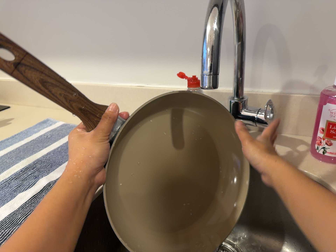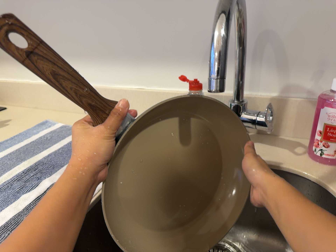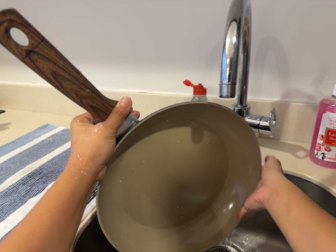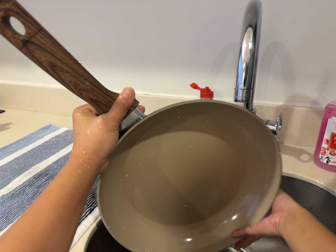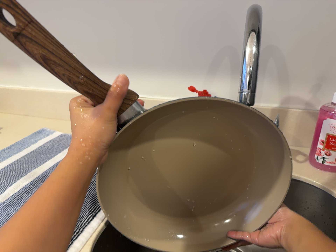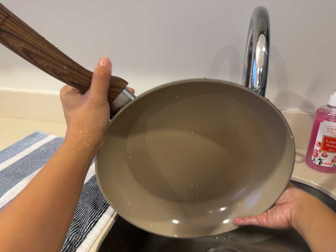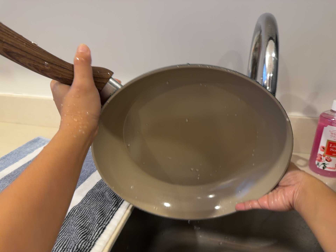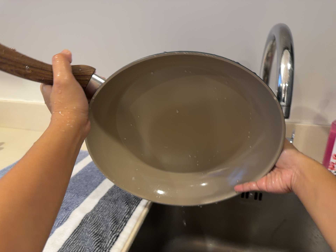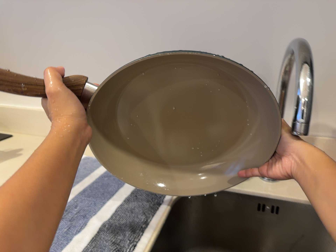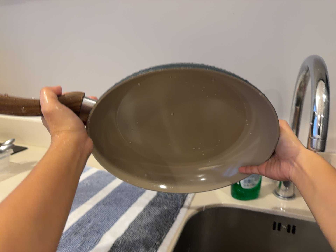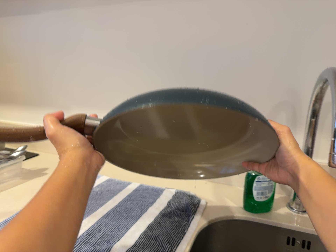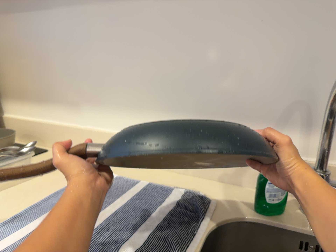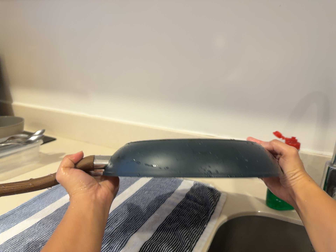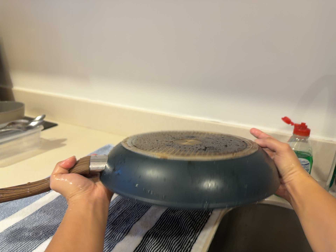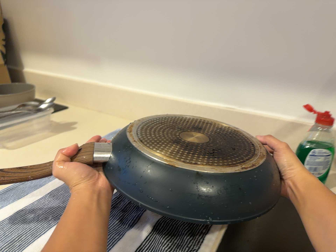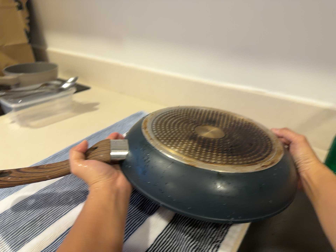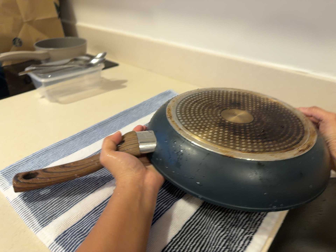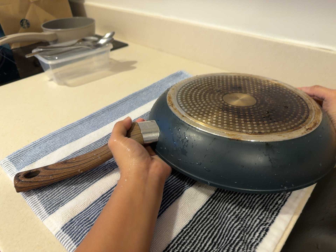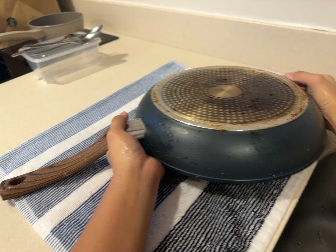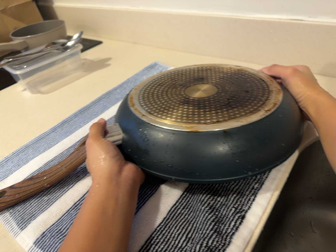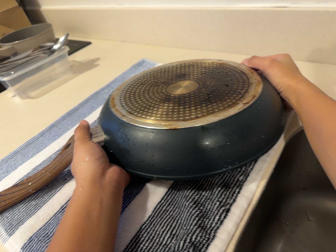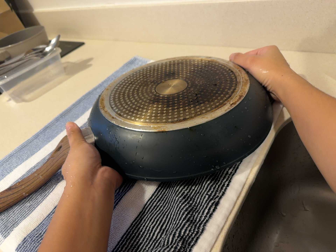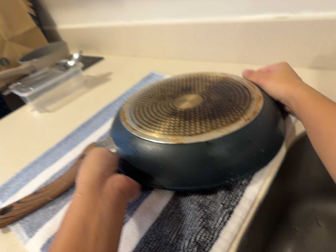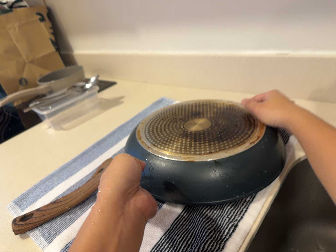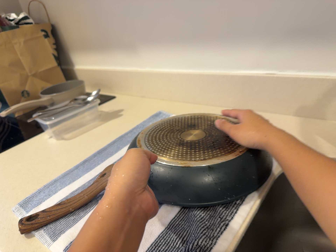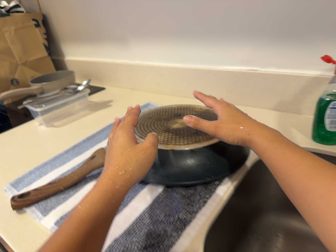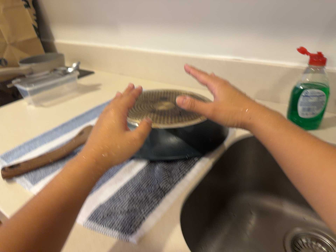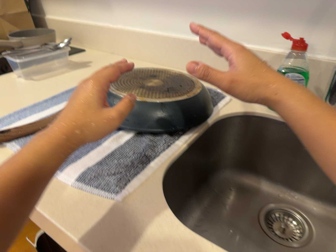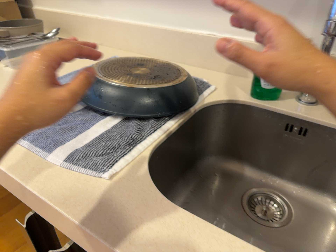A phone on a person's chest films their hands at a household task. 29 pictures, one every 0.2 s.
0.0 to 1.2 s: The camera pans to its right by about 10 degrees. It travels to its left, about 14 cm.
1.2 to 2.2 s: The camera travels to its left, about 6 cm, so close, fixed things drift to the right.
2.2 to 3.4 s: The camera pans to its left by about 20 degrees. It travels forward, about 14 cm, so what stands in front looms larger. Its aim tips toward the bottom of its view by about 20 degrees, and the scene shifts upward.
3.4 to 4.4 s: The camera travels to its right, about 8 cm. It rolls about its line of sight by about 15 degrees, and the scene rotates counterclockwise.
4.4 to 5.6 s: The camera swings to its right by about 10 degrees, and the scene slides to the left. It travels backward and toward the bottom of its view, about 22 cm, so what stands in front gets smaller. It rolls about its line of sight by about 10 degrees, and the scene rotates clockwise.
The film runs forward here.
